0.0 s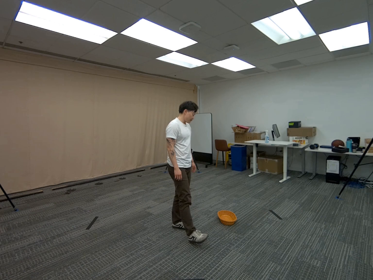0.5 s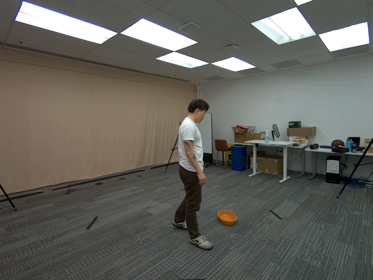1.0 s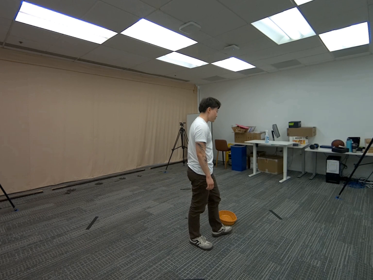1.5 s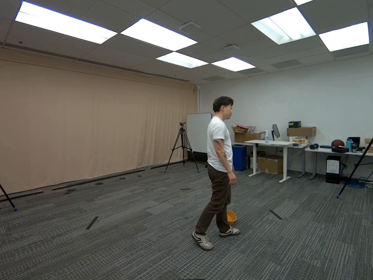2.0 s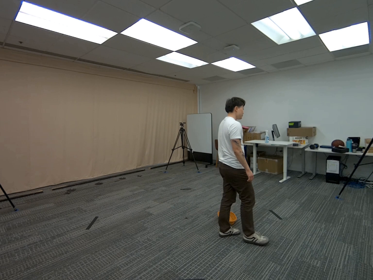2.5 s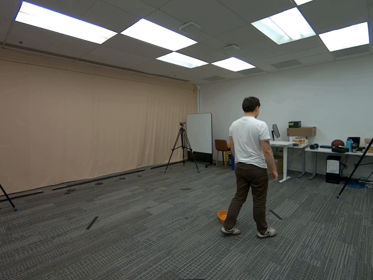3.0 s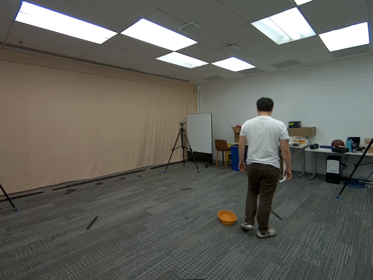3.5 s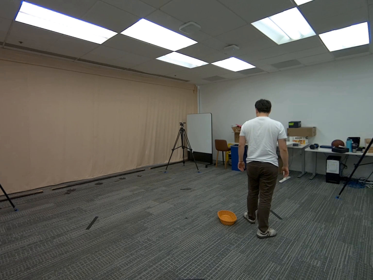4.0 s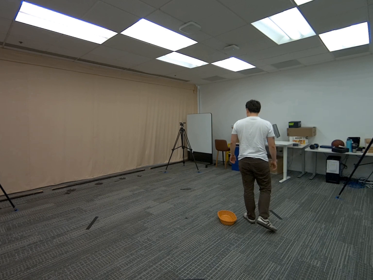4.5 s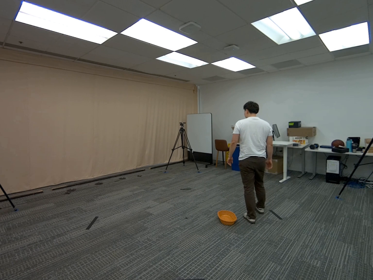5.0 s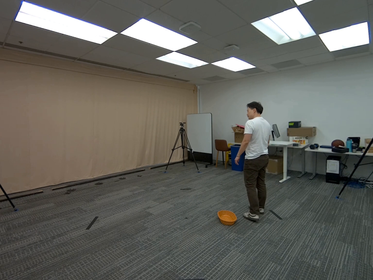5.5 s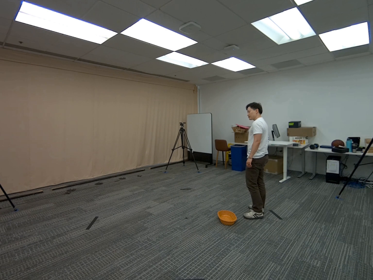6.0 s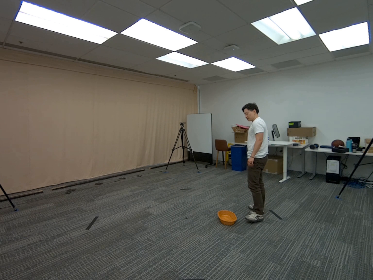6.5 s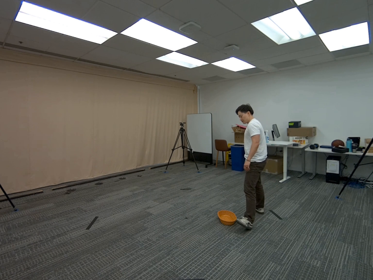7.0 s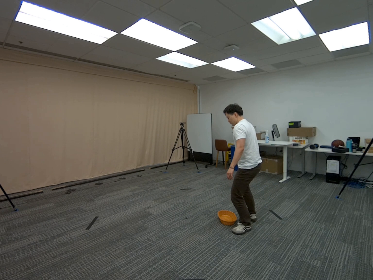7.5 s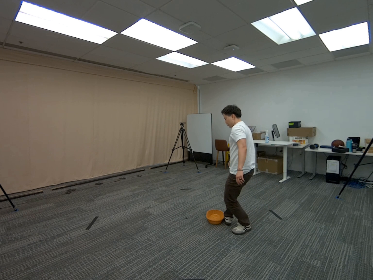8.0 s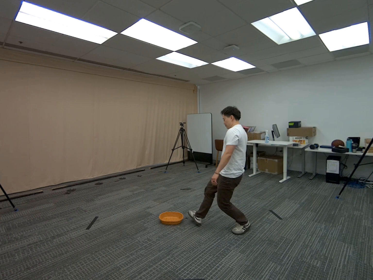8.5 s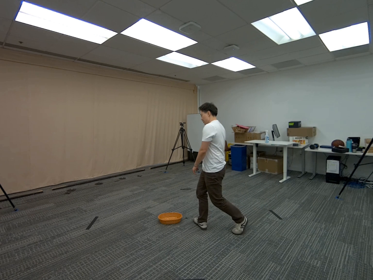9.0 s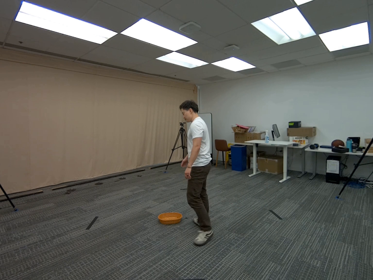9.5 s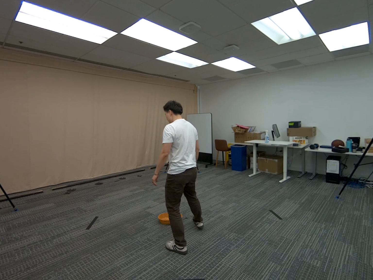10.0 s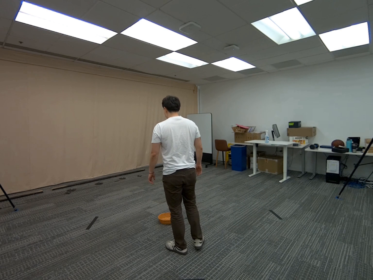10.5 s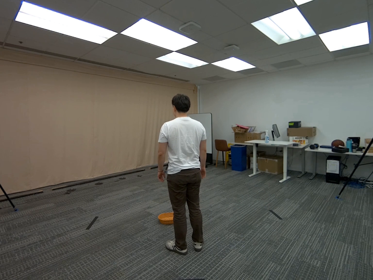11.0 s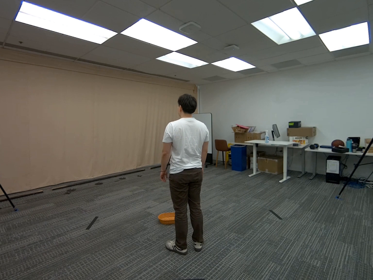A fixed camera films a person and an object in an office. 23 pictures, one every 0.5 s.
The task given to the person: Walk to the woven basket from the ground and use your right foot and push it to the side.
